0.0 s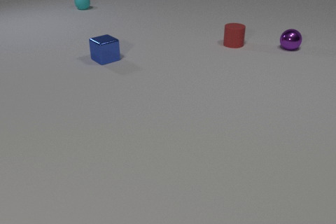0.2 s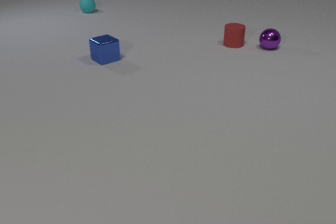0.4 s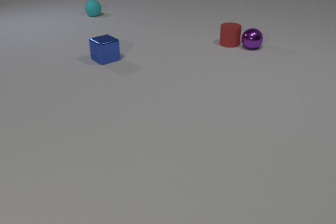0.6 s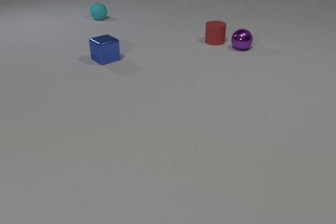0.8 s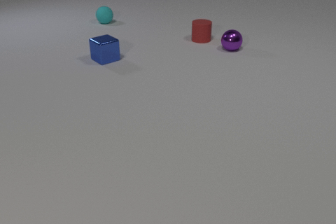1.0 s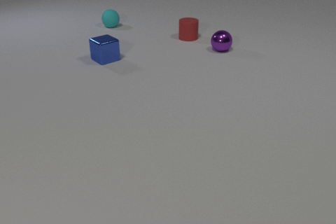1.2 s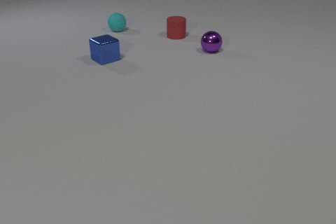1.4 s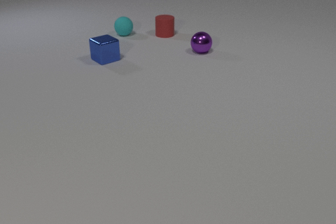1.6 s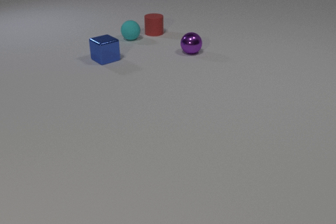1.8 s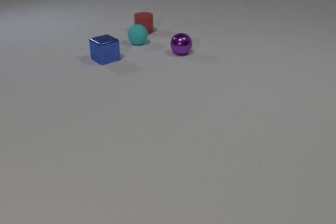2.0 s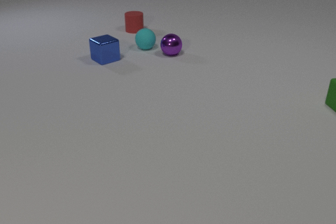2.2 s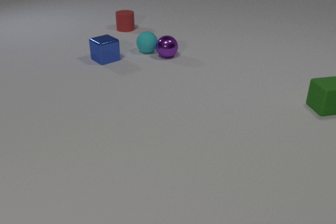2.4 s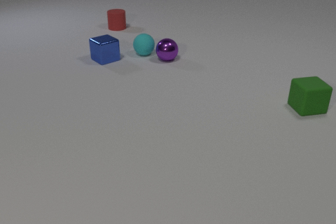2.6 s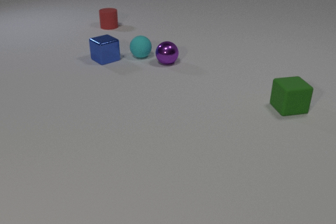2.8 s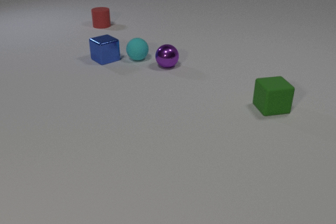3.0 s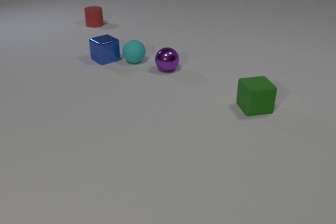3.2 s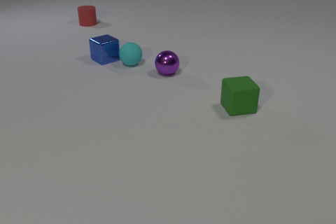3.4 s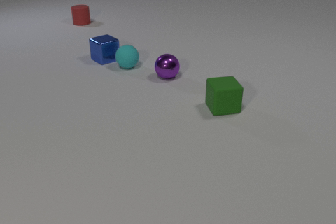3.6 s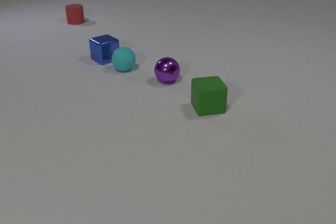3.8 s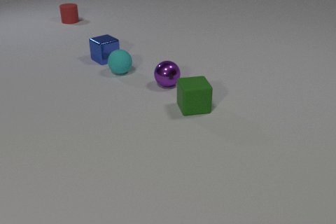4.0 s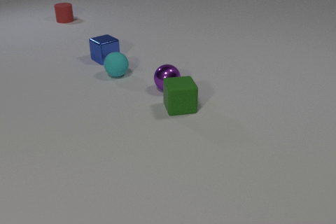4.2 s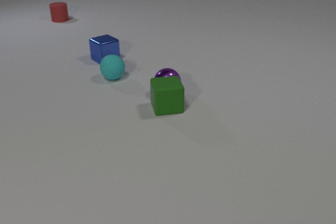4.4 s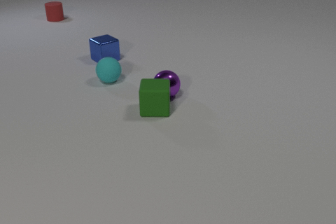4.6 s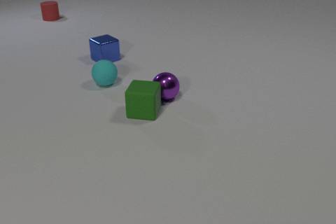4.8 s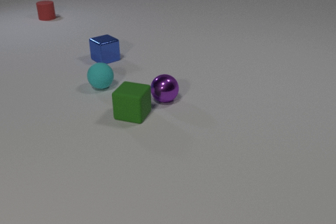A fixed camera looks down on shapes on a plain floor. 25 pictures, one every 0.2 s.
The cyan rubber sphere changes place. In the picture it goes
toward the camera.
The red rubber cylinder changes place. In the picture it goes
to the left.
0.0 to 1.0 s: The purple metal sphere rolls to the left. The red rubber cylinder slides to the left. The cyan rubber sphere rolls toward the camera. The purple metal sphere and the red rubber cylinder collide.
1.0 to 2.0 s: The purple metal sphere rolls to the left. The red rubber cylinder slides to the left and away from the camera. The cyan rubber sphere rolls toward the camera and to the right. The green rubber cube comes in at the right edge, slides to the left.
2.0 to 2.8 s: The purple metal sphere rolls toward the camera. The red rubber cylinder slides to the left and away from the camera. The cyan rubber sphere rolls toward the camera. The green rubber cube slides to the left. The purple metal sphere and the cyan rubber sphere collide.
2.8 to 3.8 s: The purple metal sphere rolls toward the camera. The red rubber cylinder slides to the left and away from the camera. The cyan rubber sphere rolls toward the camera and to the left. The green rubber cube slides to the left.
3.8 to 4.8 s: The purple metal sphere rolls toward the camera. The red rubber cylinder slides to the left and away from the camera. The cyan rubber sphere rolls toward the camera and to the left. The green rubber cube slides to the left, spins so that its near face slides to the left, clockwise seen from above. The purple metal sphere and the green rubber cube collide.
How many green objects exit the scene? 0.
What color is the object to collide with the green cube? purple.
How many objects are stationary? 1.
